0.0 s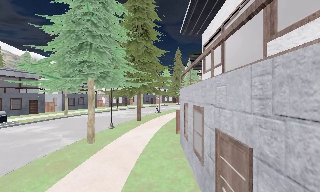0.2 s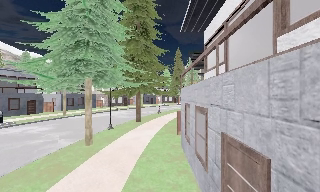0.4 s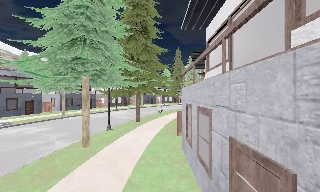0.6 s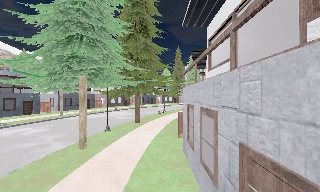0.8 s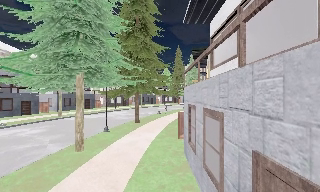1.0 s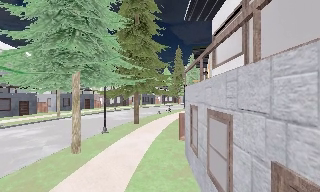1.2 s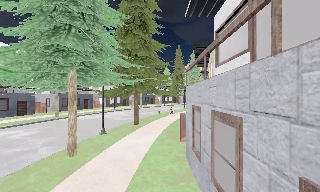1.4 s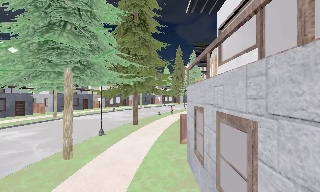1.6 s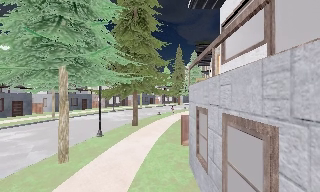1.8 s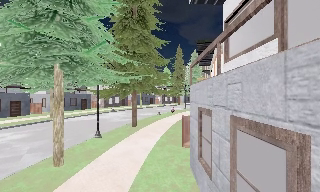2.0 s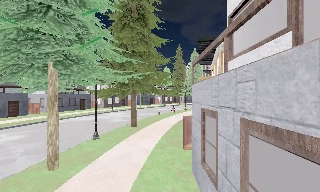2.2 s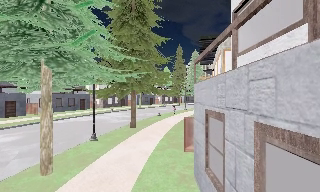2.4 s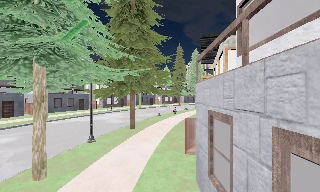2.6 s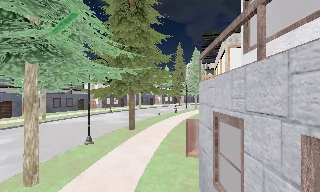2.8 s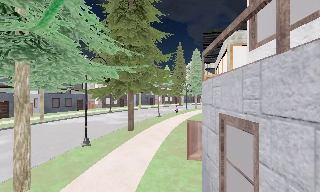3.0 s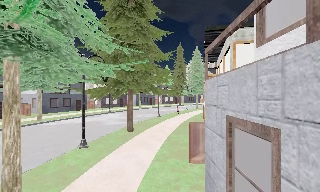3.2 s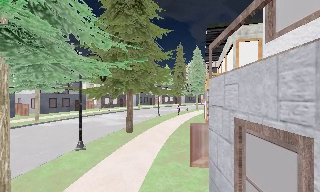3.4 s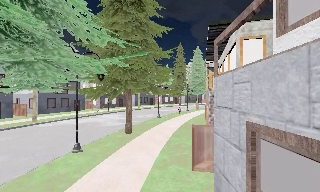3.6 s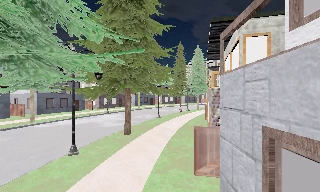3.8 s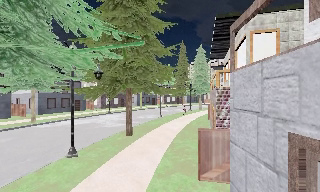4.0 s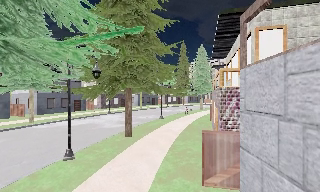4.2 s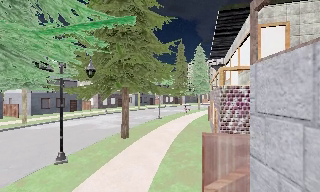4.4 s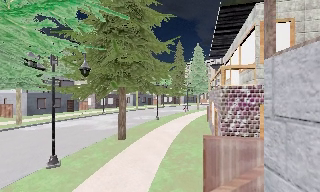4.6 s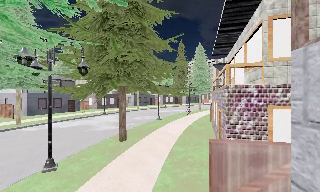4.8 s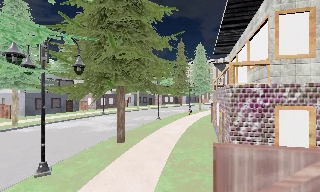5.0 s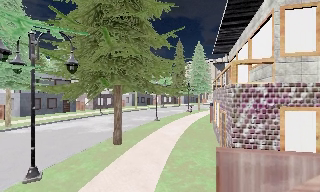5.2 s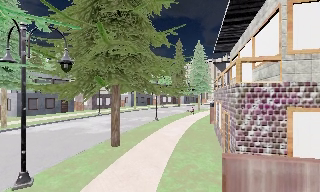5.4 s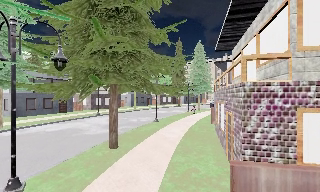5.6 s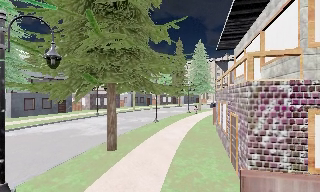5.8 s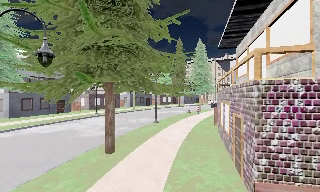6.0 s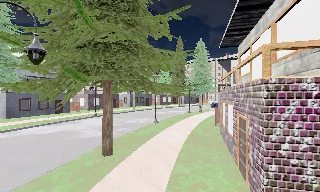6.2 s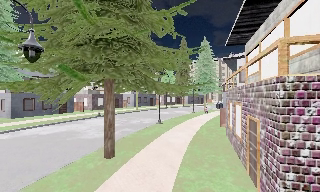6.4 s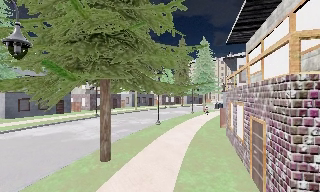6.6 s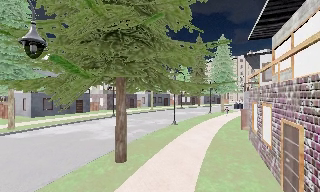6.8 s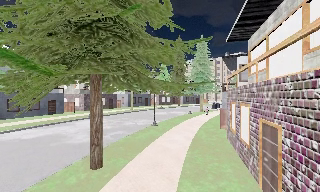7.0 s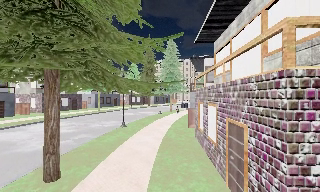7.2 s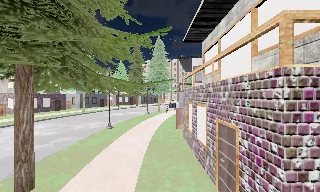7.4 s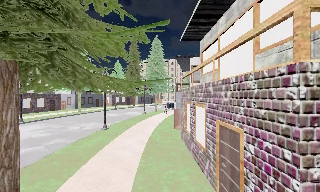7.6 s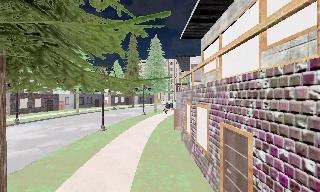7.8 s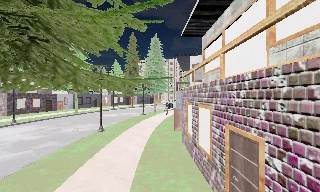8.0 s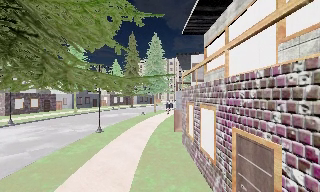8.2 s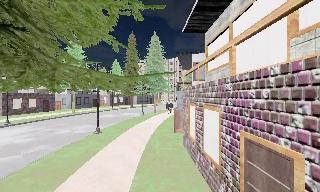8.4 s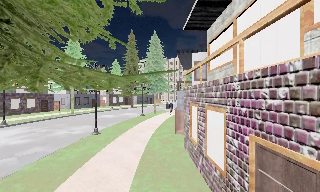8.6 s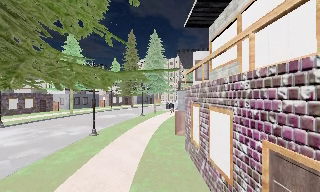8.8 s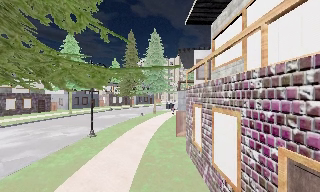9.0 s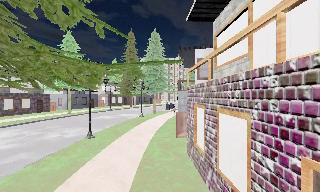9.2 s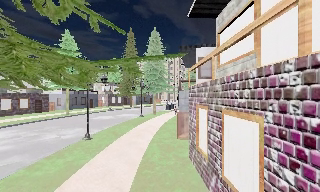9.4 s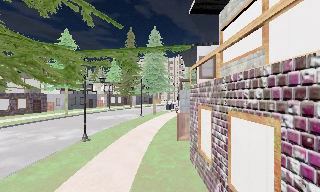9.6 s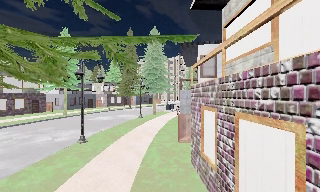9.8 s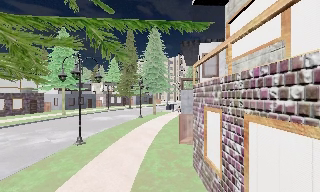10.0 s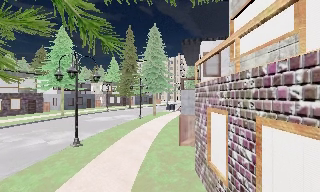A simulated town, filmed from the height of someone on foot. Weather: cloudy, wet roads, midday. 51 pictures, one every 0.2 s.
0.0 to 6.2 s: The camera travels forward, about 10 m, so what stands in front looms larger.
6.2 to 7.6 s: The scene slides to the left, as the camera pans about 20 degrees to its right. It travels forward, about 2 m, so what stands in front looms larger.
7.6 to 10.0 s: The camera travels forward, about 3.5 m, so what stands in front looms larger.
The film runs forward here.
